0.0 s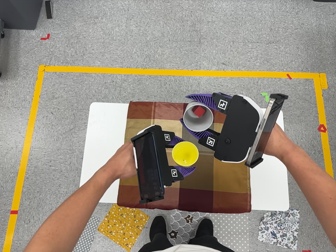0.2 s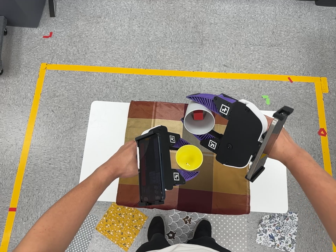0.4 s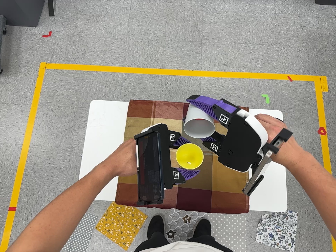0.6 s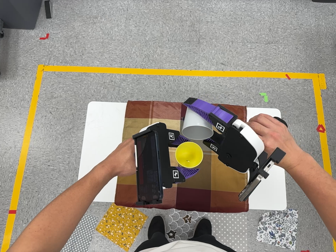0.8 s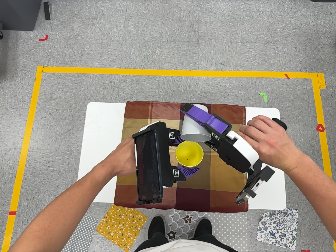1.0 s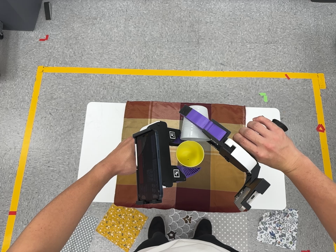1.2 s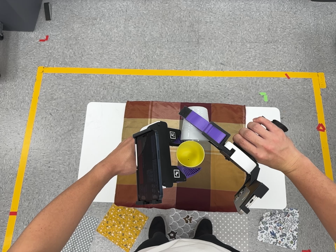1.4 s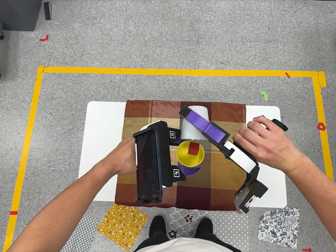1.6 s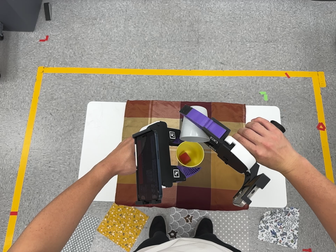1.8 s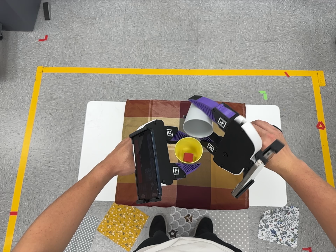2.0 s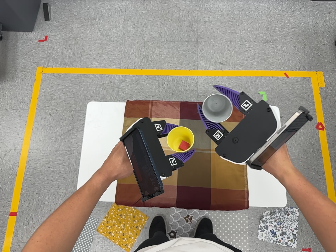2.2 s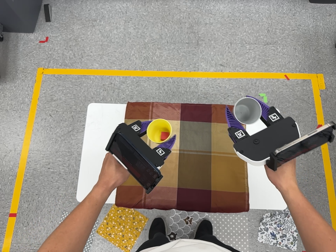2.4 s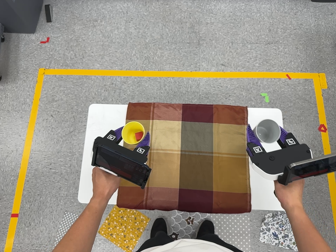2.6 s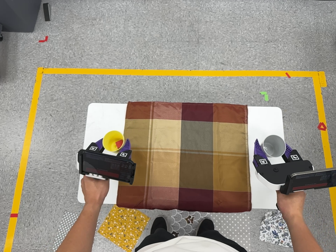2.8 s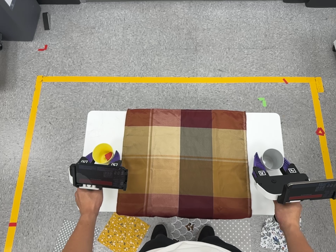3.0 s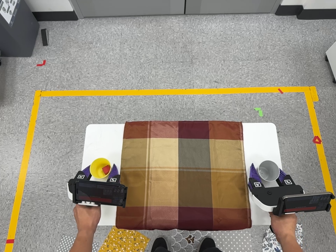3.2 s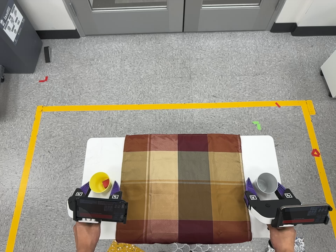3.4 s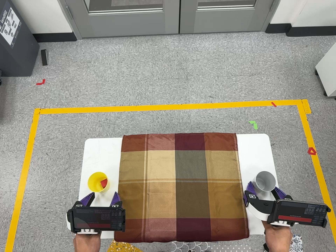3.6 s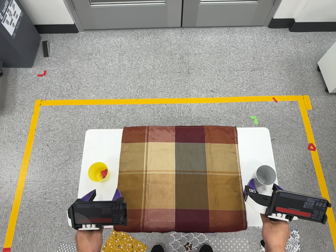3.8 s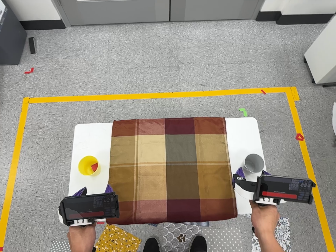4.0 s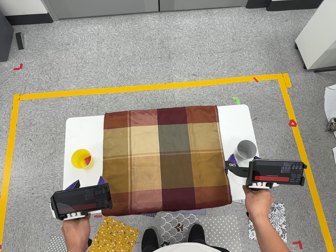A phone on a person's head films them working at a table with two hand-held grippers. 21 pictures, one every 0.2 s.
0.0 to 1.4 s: The camera shifts only a little, or ends up much as it began.
1.4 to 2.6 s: The camera keeps its place and its aim.
2.6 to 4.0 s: The camera travels toward the bottom of its view and backward, about 8 cm.
The film runs forward here.
